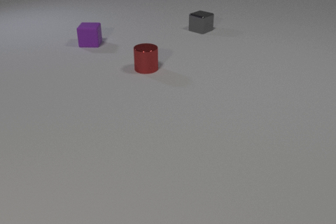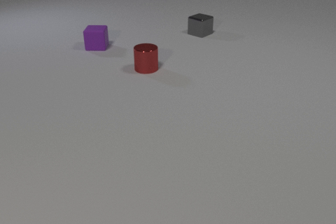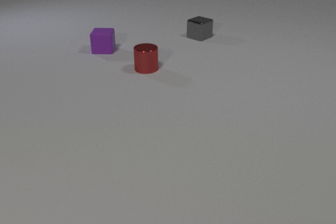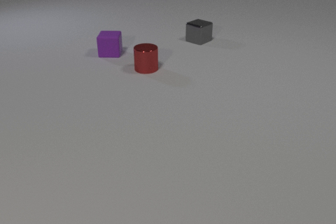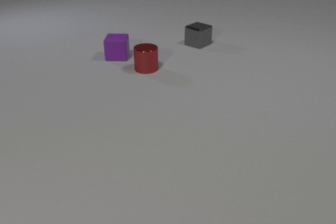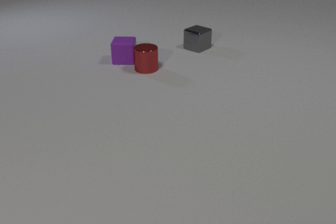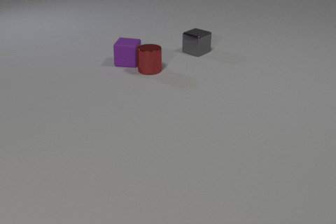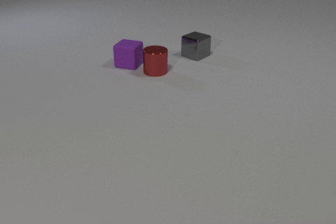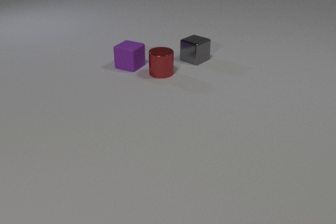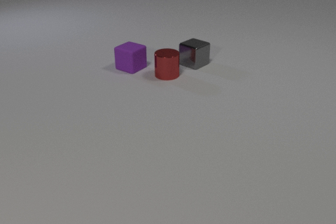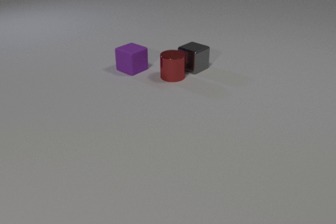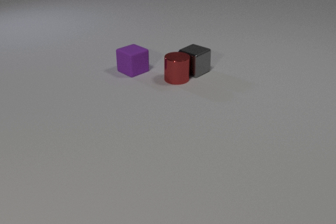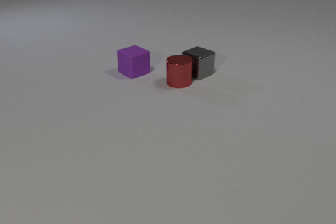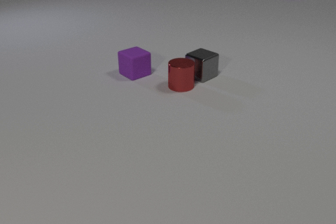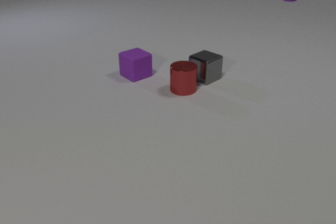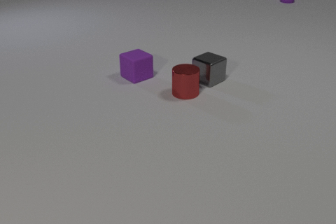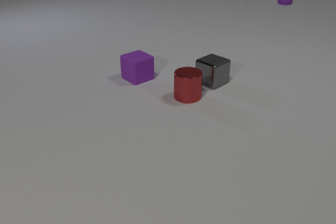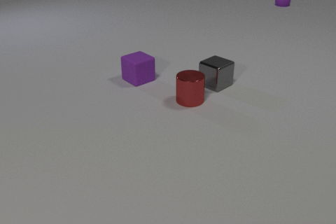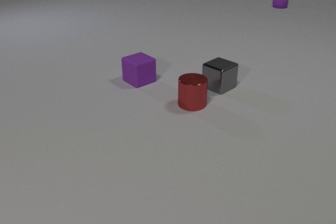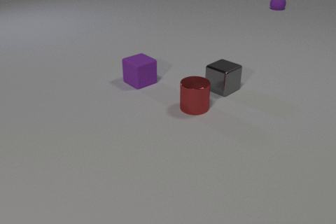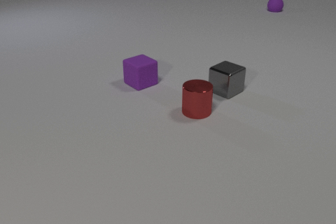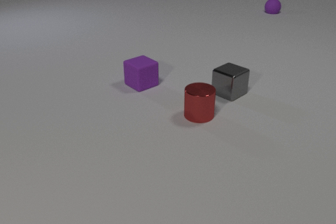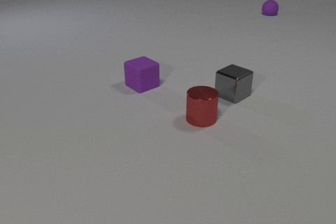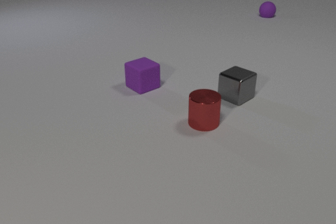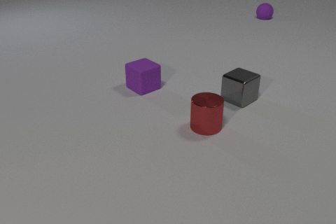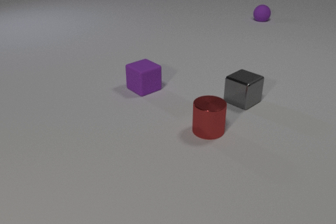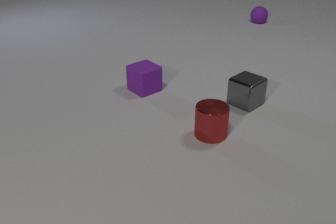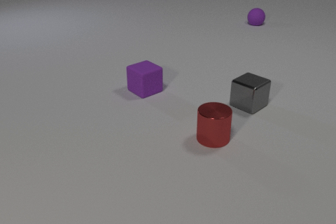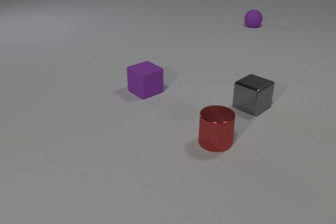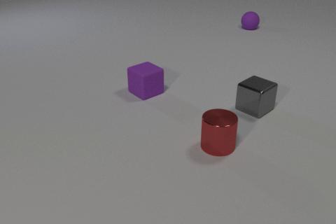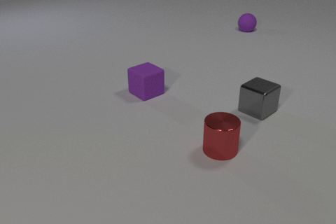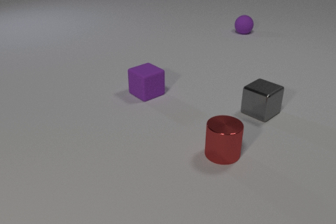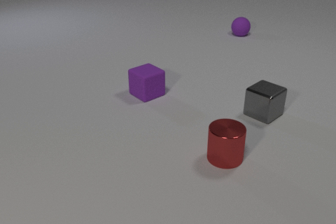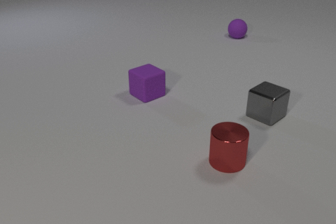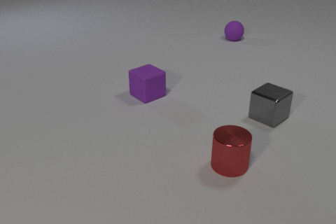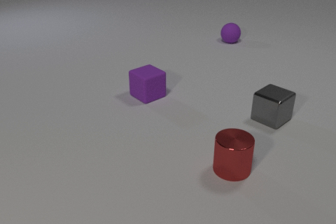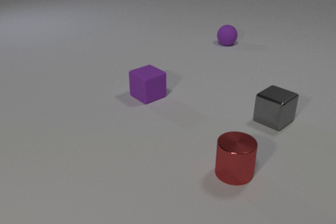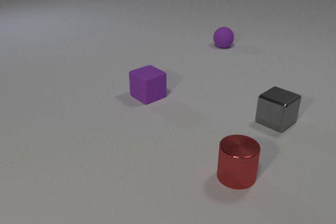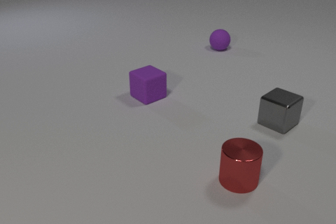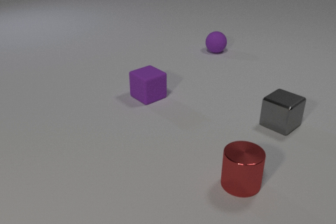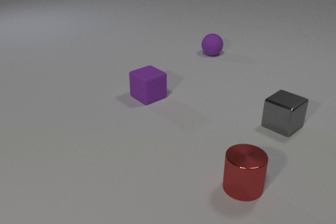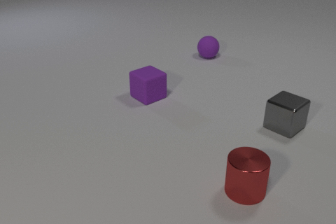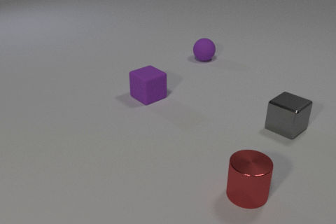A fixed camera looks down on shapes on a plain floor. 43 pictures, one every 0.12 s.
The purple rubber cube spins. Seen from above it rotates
clockwise.
The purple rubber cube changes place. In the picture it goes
toward the camera.
0.00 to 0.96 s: The purple rubber cube slides toward the camera and to the right, spins clockwise seen from above by about 30 degrees, its near face sliding to the left. The red metal cylinder slides to the right and toward the camera. The gray metal cube slides toward the camera. The purple rubber cube and the red metal cylinder collide.
0.96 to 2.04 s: The purple rubber cube slides toward the camera, spins so that its near face slides to the left, clockwise seen from above. The red metal cylinder slides toward the camera and to the right. The gray metal cube slides toward the camera. The purple rubber sphere comes in at the top edge, rolls toward the camera. The red metal cylinder and the gray metal cube collide.
2.04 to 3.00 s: The purple rubber cube slides toward the camera. The red metal cylinder slides toward the camera. The gray metal cube slides toward the camera and to the right. The purple rubber sphere rolls toward the camera.
3.00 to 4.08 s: The purple rubber cube slides toward the camera. The red metal cylinder slides toward the camera. The gray metal cube slides toward the camera and to the right. The purple rubber sphere rolls toward the camera.
4.08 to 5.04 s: The red metal cylinder slides toward the camera and to the right. The gray metal cube slides to the right and toward the camera. The purple rubber sphere rolls toward the camera and to the left.
How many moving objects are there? 4.
How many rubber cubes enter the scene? 0.
How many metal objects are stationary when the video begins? 1.
